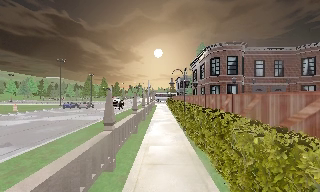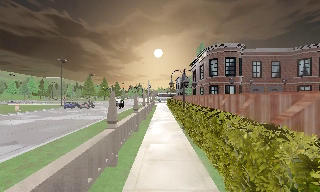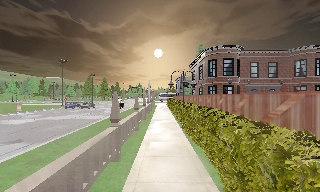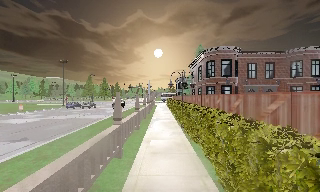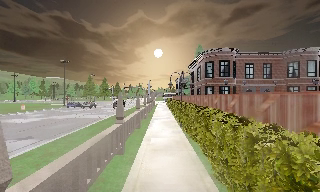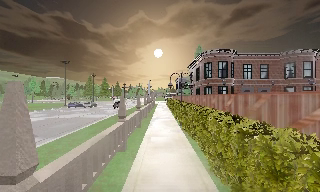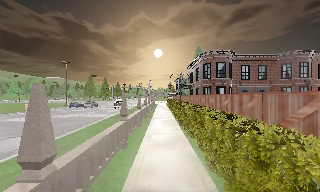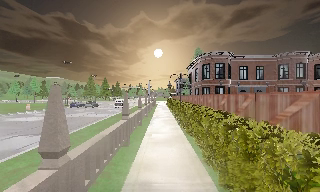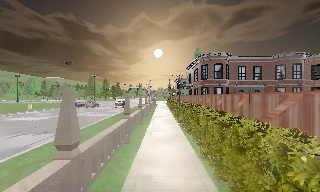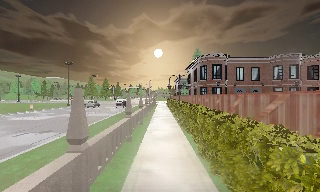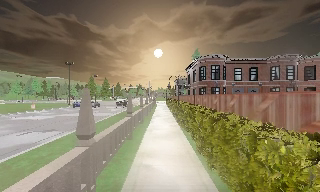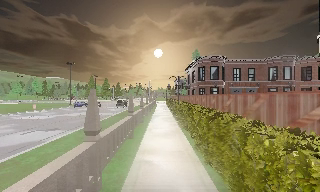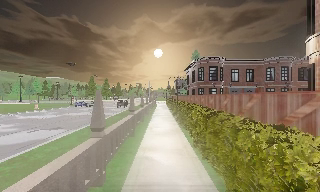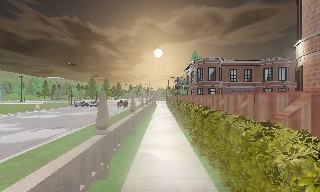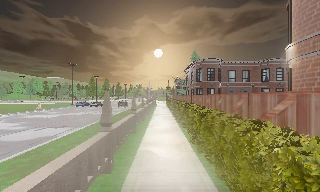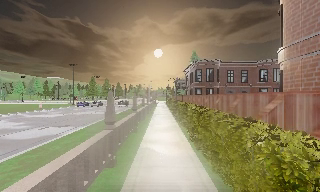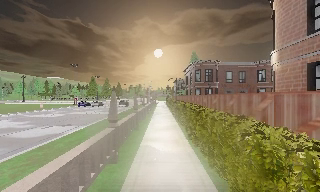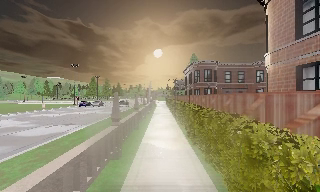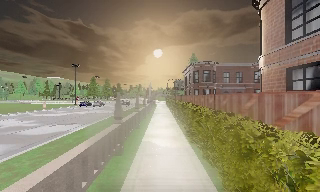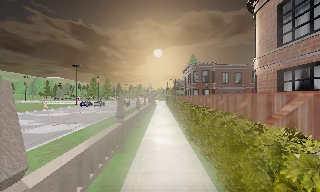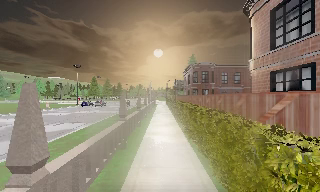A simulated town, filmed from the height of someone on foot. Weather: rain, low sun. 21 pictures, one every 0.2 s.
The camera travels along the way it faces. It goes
backward.
0.0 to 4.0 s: The camera travels backward, about 8 m, so what stands in front gets smaller.
The film runs backward here.
